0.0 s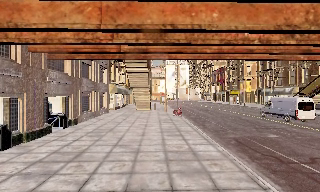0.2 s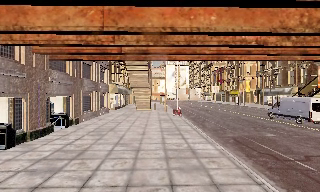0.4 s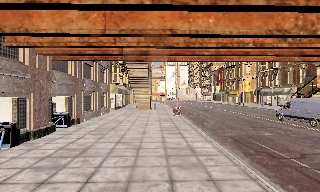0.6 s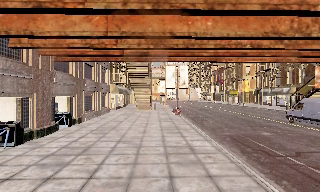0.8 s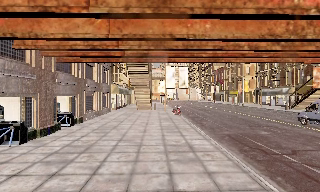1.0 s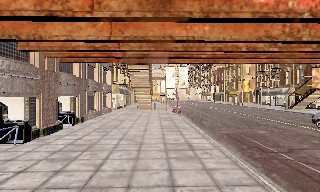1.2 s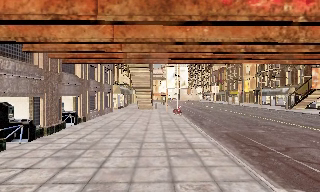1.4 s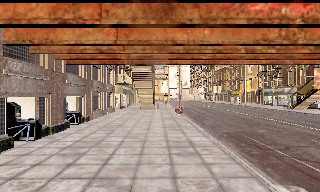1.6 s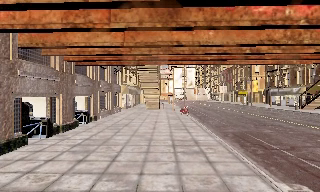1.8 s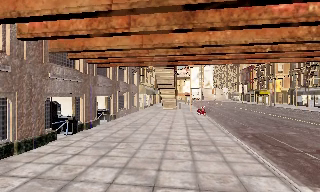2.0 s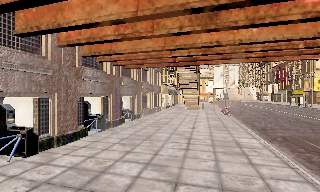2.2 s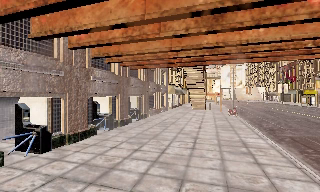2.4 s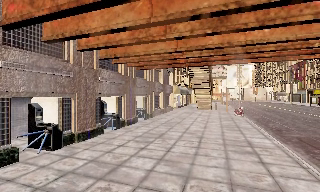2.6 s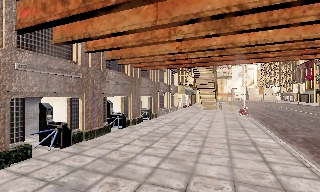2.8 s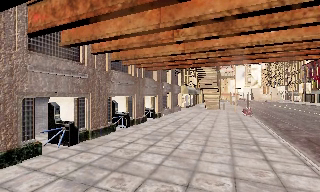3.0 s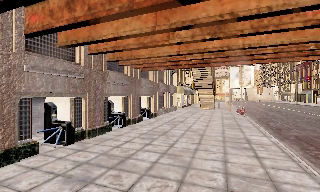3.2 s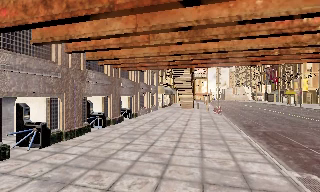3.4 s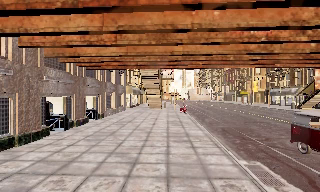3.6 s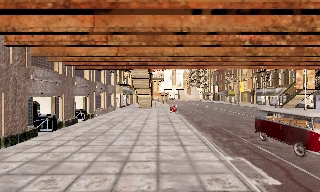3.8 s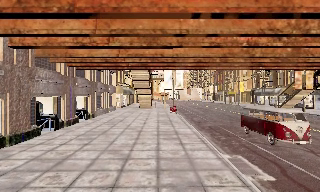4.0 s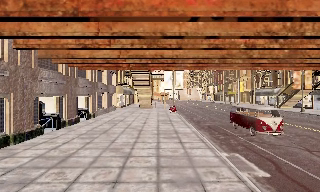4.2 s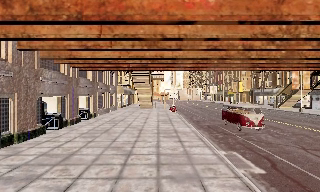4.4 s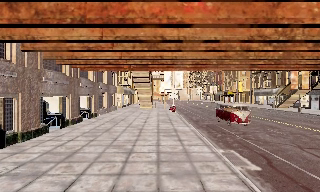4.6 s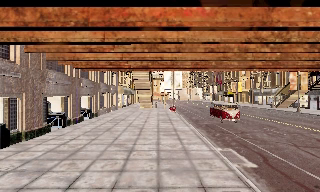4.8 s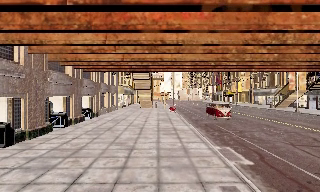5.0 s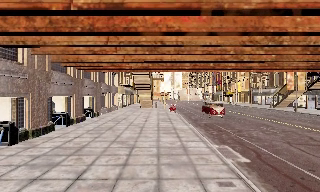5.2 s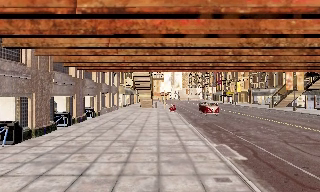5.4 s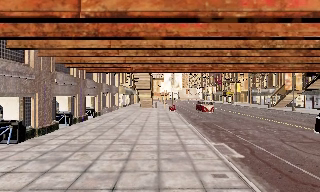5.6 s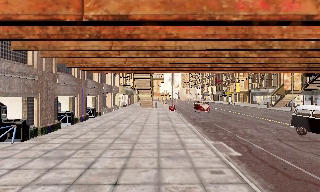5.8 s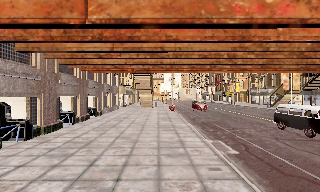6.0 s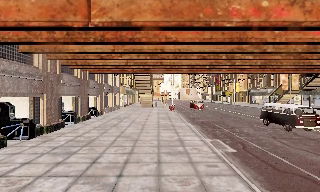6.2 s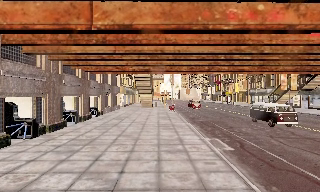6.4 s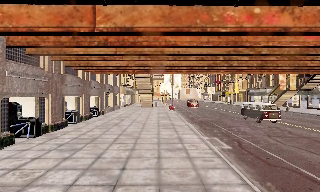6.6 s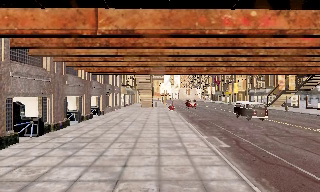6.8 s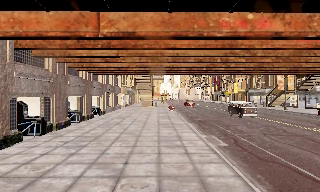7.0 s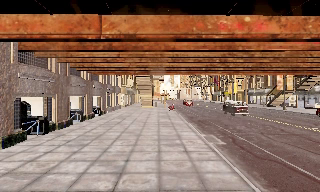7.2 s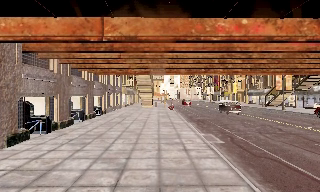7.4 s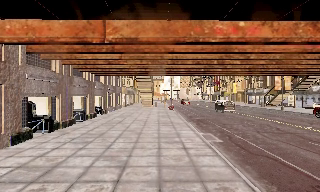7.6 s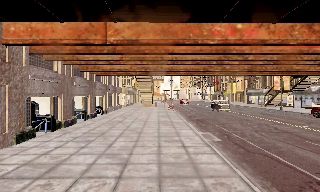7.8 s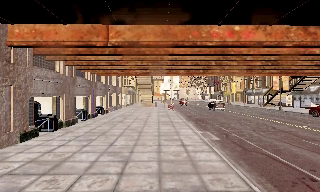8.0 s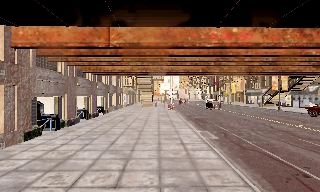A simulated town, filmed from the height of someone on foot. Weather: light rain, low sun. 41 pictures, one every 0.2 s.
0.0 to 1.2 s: The camera travels backward, about 1.5 m, so what stands in front gets smaller.
1.2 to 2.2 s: The camera pans to its left, which is counterclockwise from overhead, by about 20 degrees. It travels backward, about 1 m, so what stands in front gets smaller.
2.2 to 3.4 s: The camera swings to its right by about 15 degrees, and the scene slides to the left. It travels backward, about 1.5 m, so what stands in front gets smaller.
3.4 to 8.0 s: The camera travels backward, about 5 m, so what stands in front gets smaller.
The film runs backward here.
